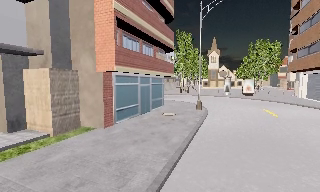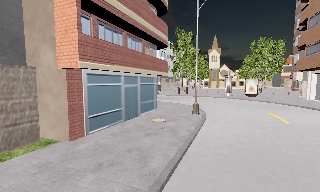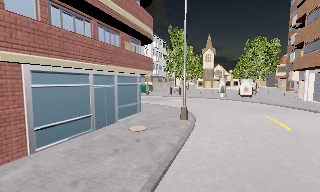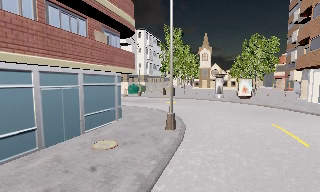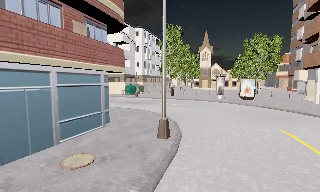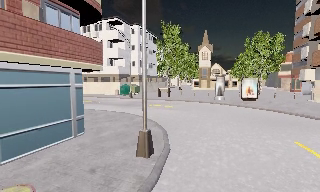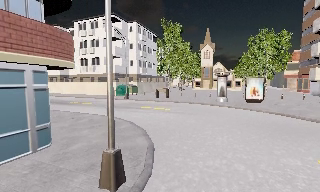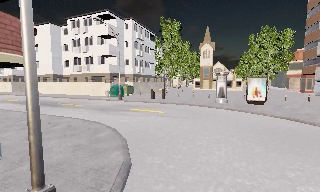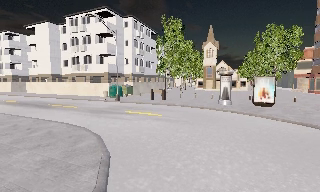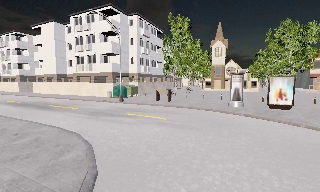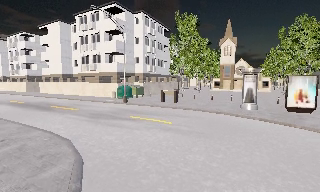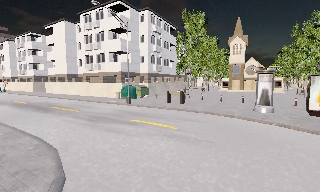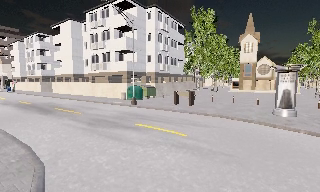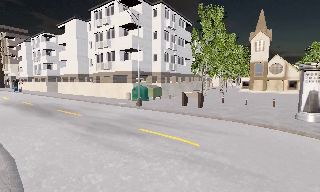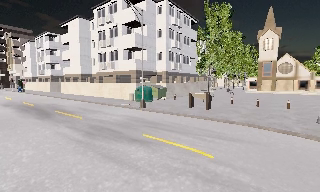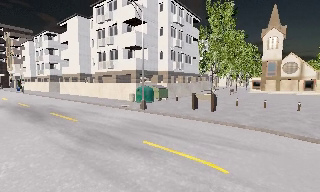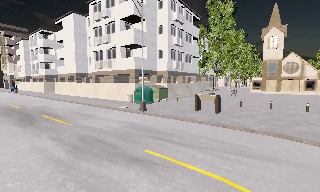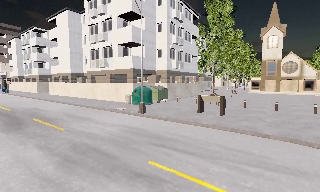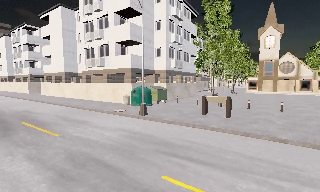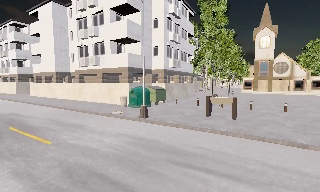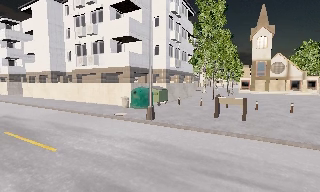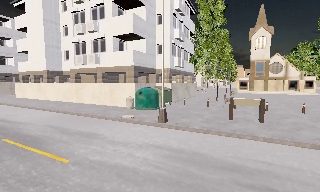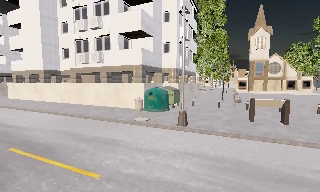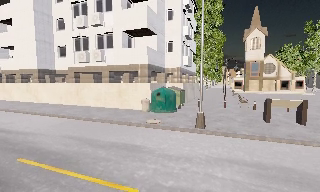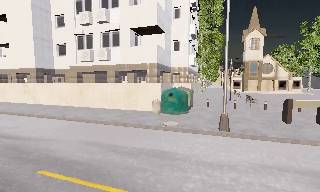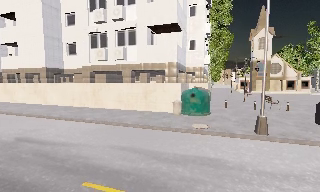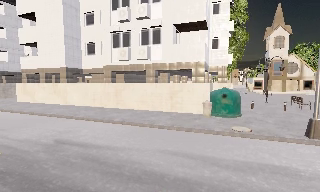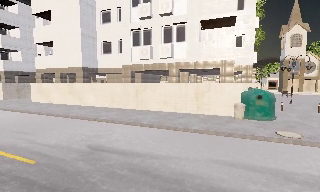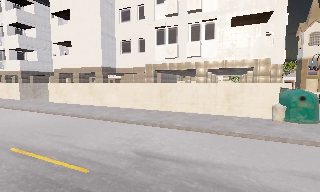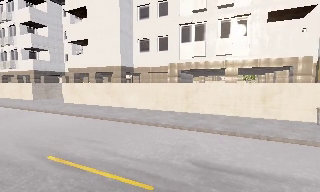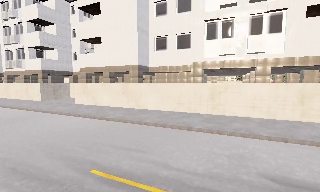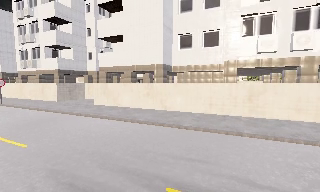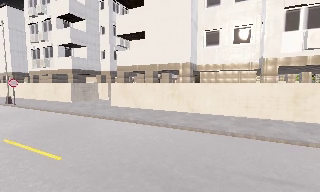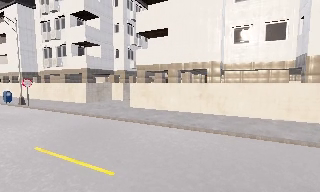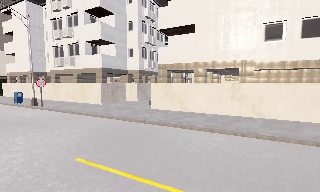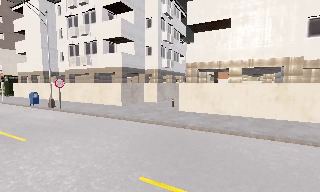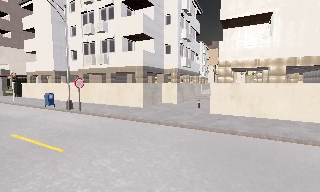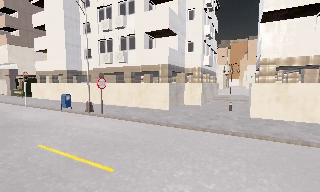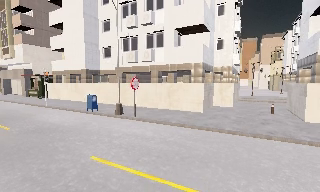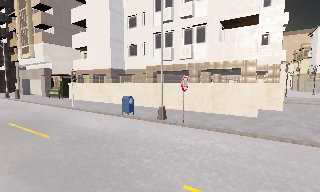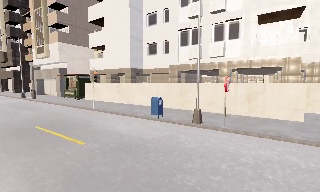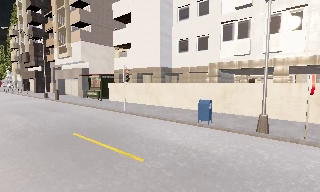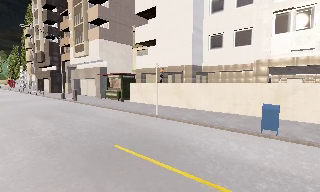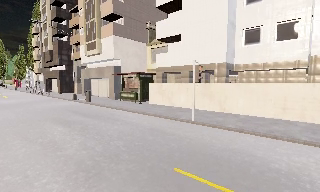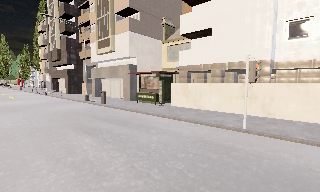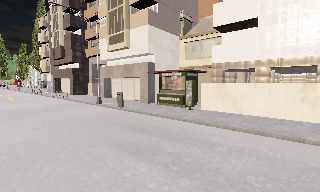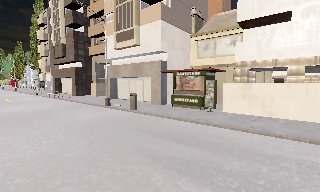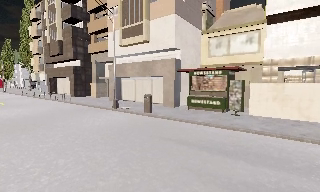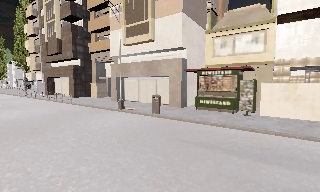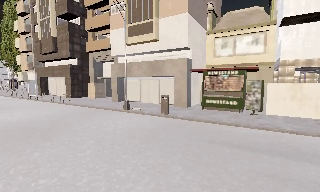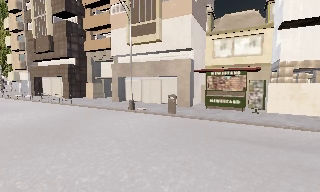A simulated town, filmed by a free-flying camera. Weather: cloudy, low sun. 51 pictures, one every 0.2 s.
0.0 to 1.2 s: The camera travels forward and to its right, about 9 m, so what stands in front looms larger.
1.2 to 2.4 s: The camera pans to its left, which is counterclockwise from overhead, by about 10 degrees. It travels forward, about 6 m, so what stands in front looms larger.
2.4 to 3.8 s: The camera travels forward, about 5 m, so what stands in front looms larger.
3.8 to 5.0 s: The camera pans to its right, which is clockwise from overhead, by about 10 degrees. It travels to its left and forward, about 7 m, so close, fixed things drift to the right.
5.0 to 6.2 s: The camera travels to its left, about 10 m, so close, fixed things drift to the right.
6.2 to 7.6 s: The camera travels to its left and forward, about 14 m, so close, fixed things drift to the right.
7.6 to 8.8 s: The camera swings to its left by about 10 degrees, and the scene slides to the right. It travels to its left and forward, about 13 m, so close, fixed things drift to the right.
8.8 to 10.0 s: The camera pans to its right, which is clockwise from overhead, by about 15 degrees. It travels to its left and forward, about 9 m, so close, fixed things drift to the right. It loses speed.
The film runs backward here.
